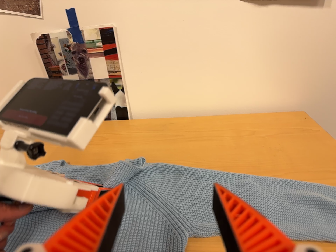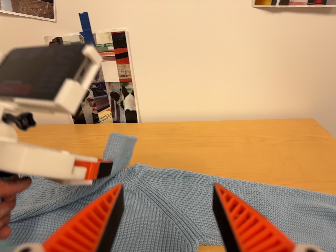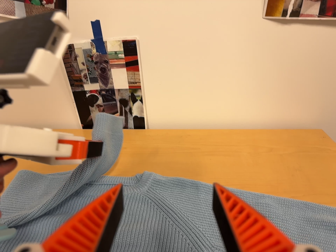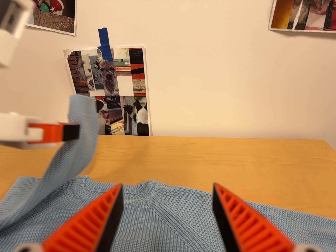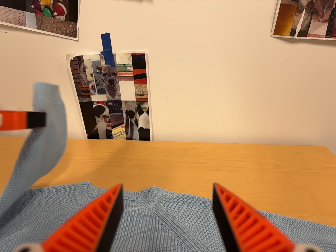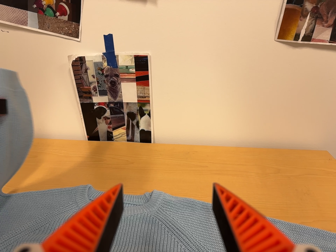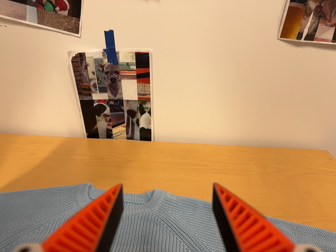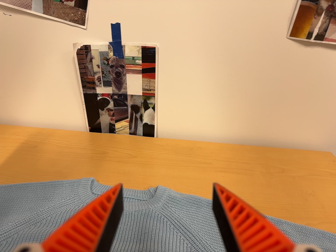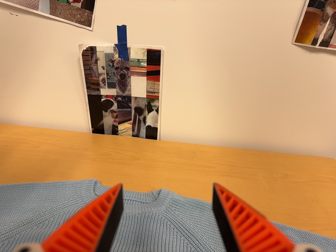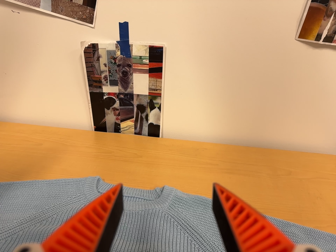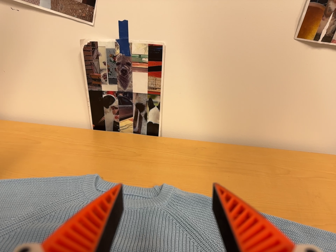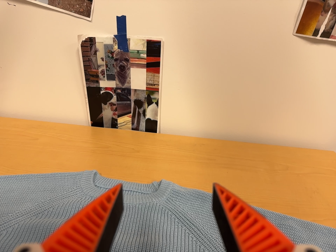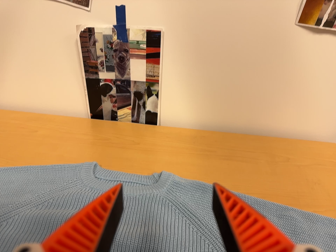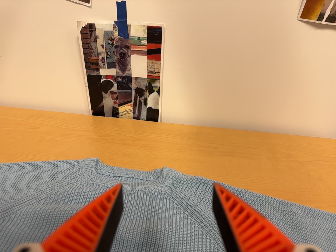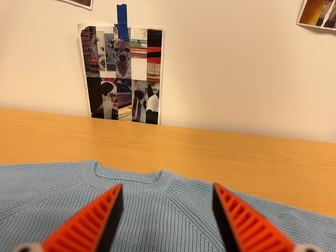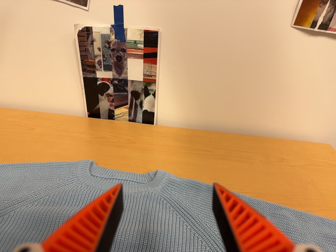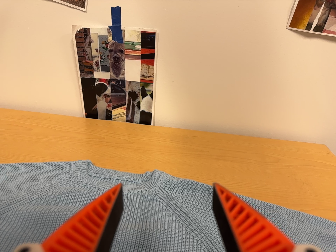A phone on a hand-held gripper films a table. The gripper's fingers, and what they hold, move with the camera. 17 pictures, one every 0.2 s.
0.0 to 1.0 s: The camera travels to its left and toward the top of its view, about 9 cm, so close, fixed things drift to the right.
1.0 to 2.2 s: The camera travels to its left, about 5 cm, so close, fixed things drift to the right.
2.2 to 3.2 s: The camera shifts only a little, or ends up much as it began.
The film runs backward here.
